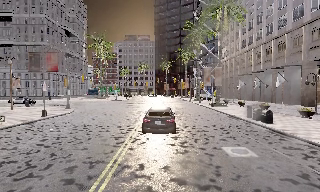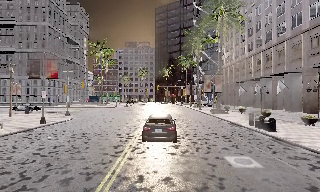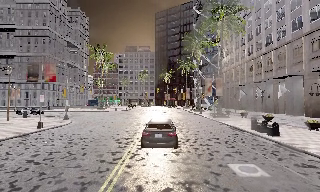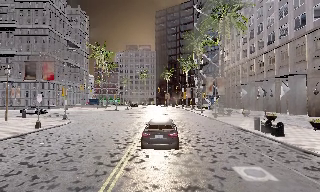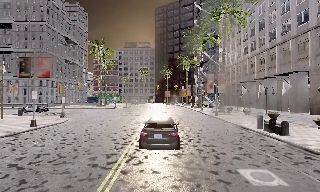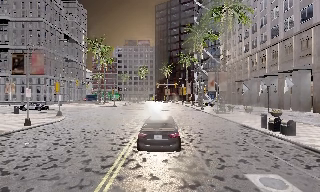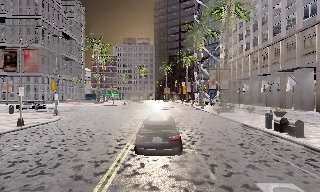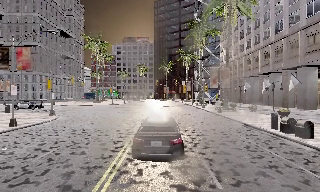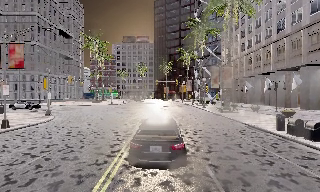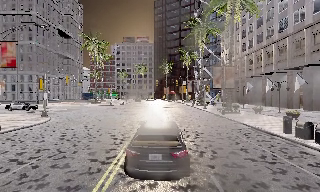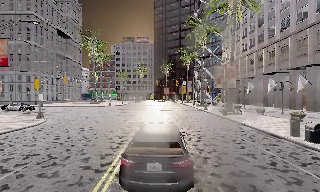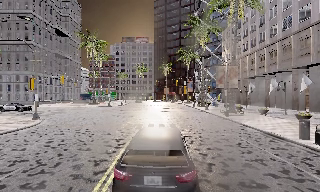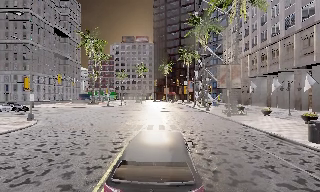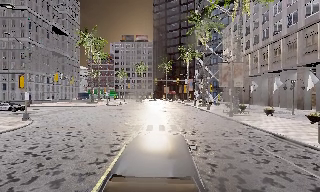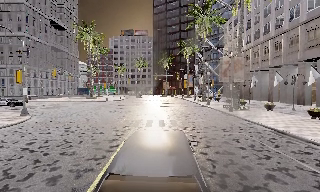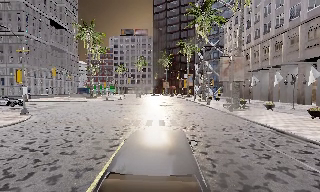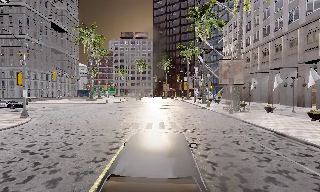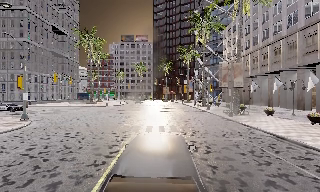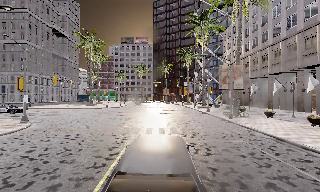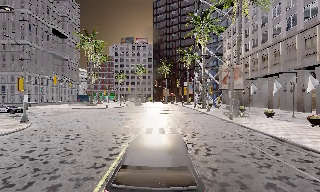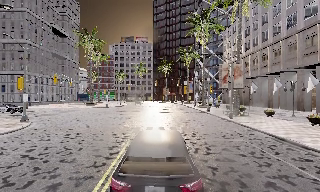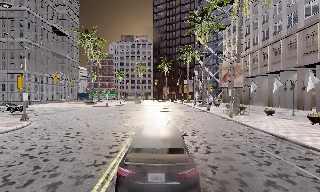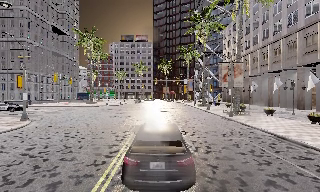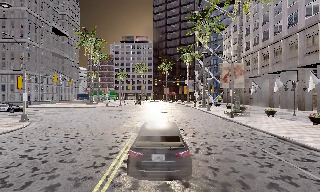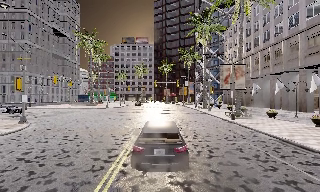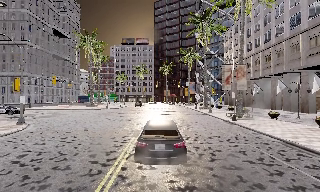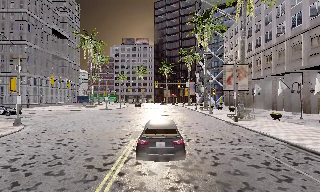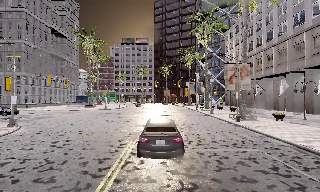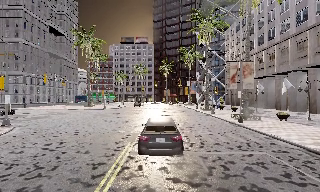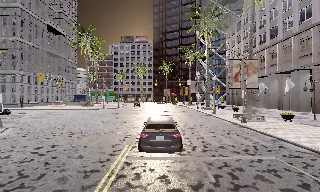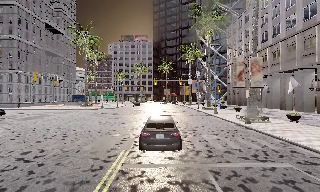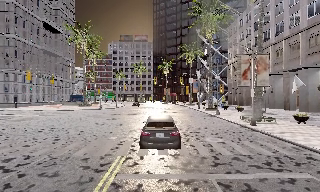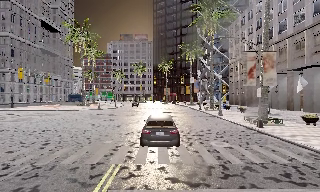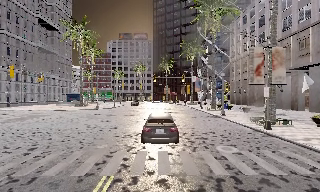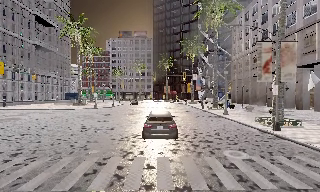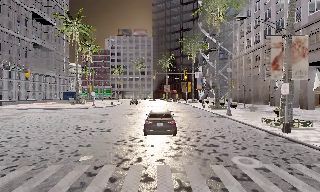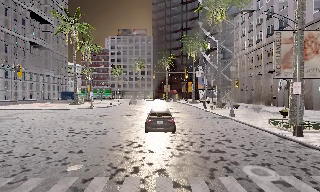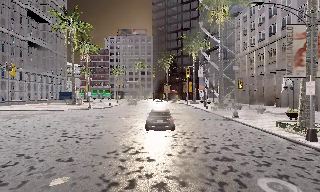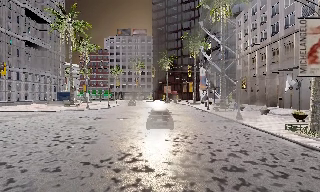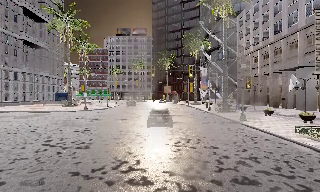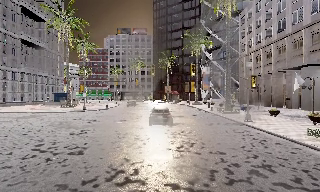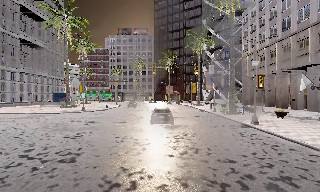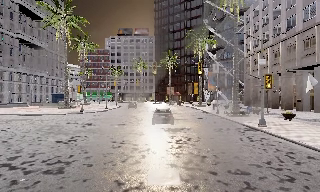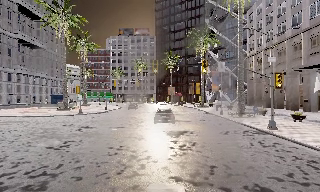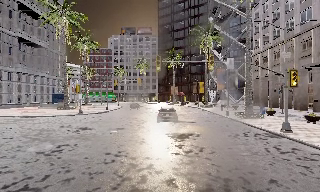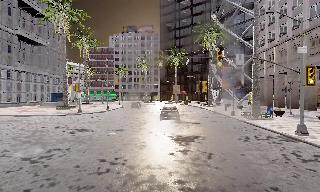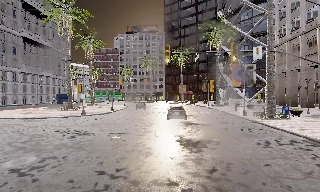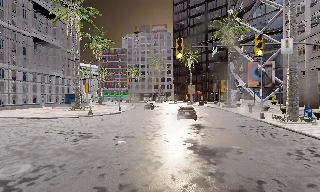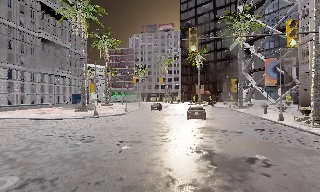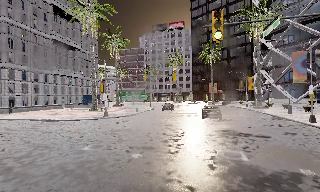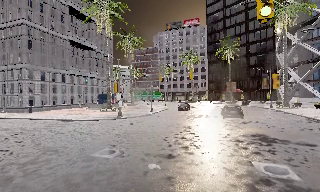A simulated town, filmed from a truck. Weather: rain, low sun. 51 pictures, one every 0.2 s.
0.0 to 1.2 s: The camera travels forward, about 2.5 m, so what stands in front looms larger. It gains speed.
1.2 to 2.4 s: The camera travels forward, about 4 m, so what stands in front looms larger.
2.4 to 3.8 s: The camera travels forward, about 0.5 m, so what stands in front looms larger. It loses speed.
3.8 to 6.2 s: The camera travels forward, about 4.5 m, so what stands in front looms larger. It gains speed.
6.2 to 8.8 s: The camera travels forward, about 12 m, so what stands in front looms larger.
8.8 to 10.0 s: The camera pans to its left, which is counterclockwise from overhead, by about 15 degrees. It travels forward, about 7 m, so what stands in front looms larger.
The film runs forward here.
